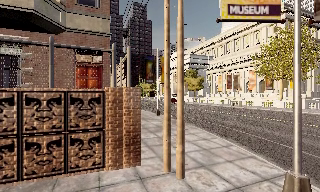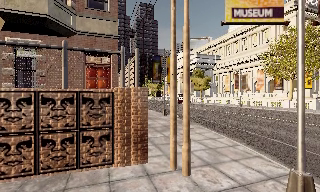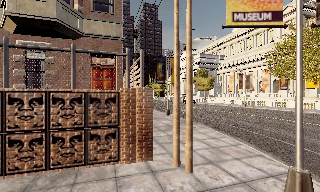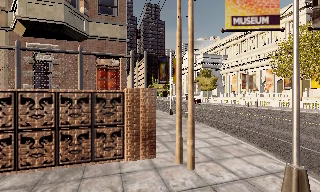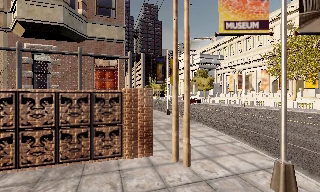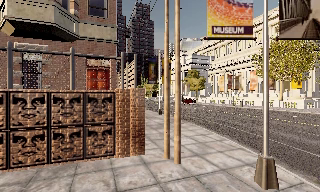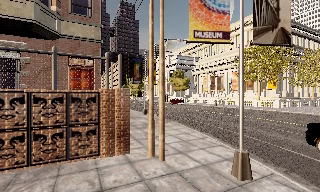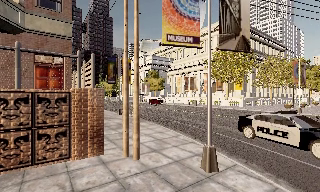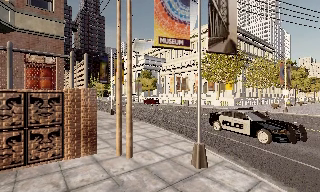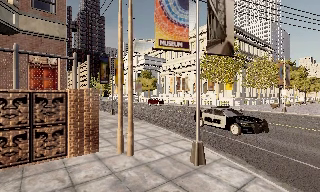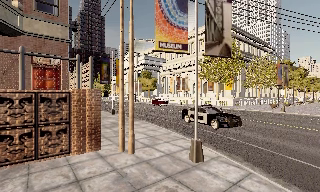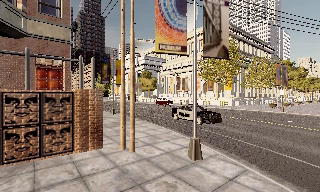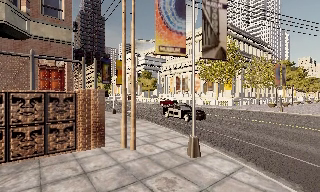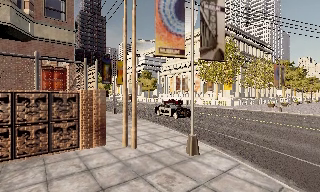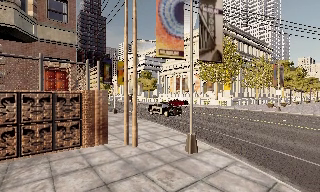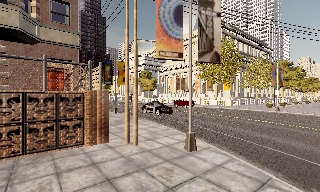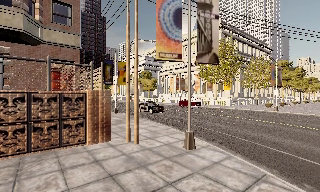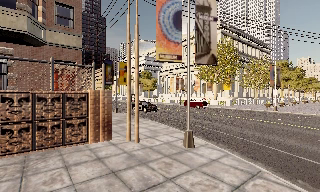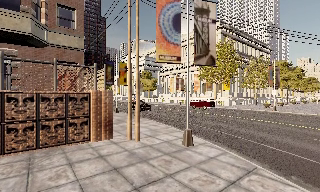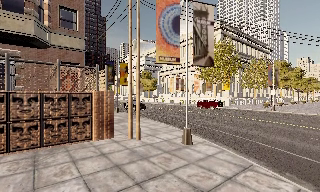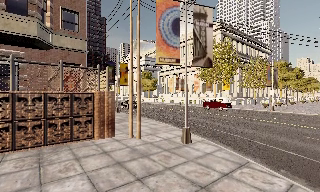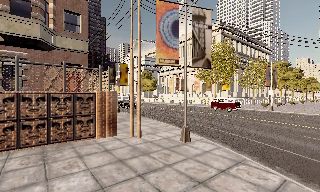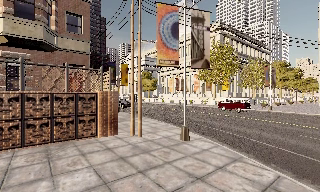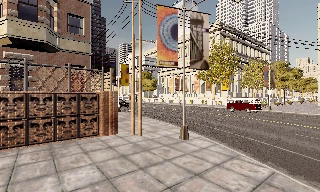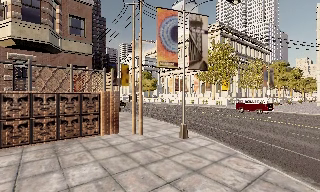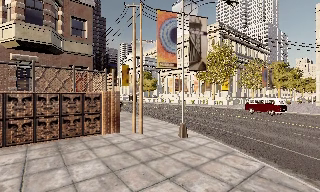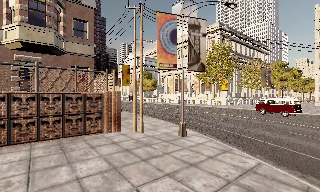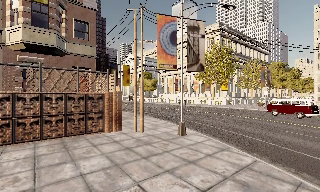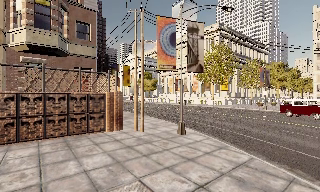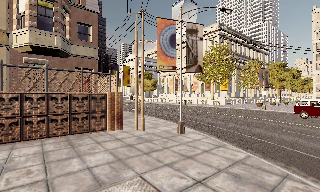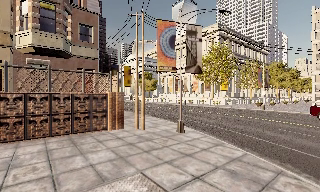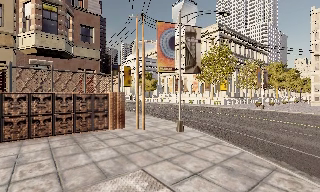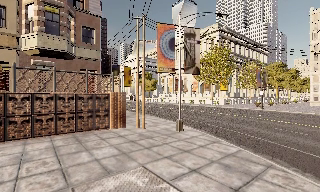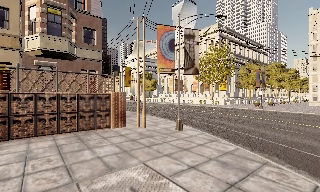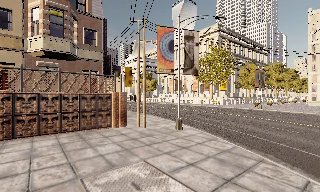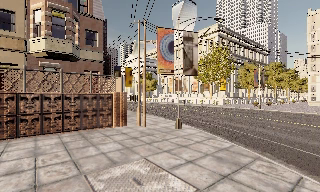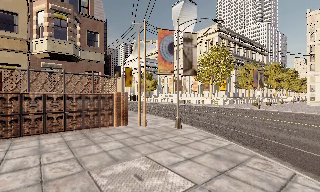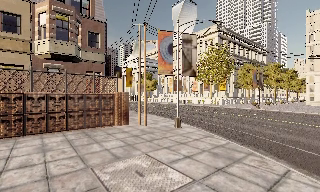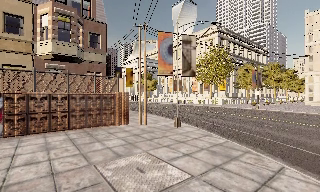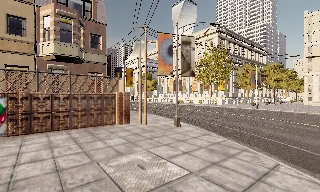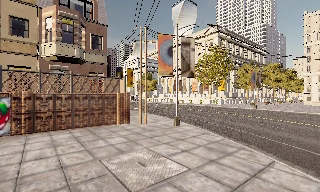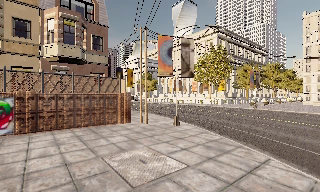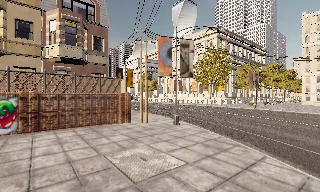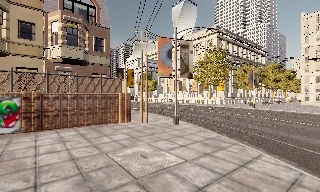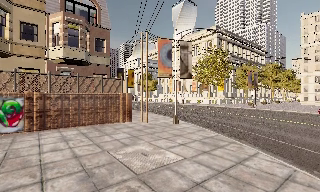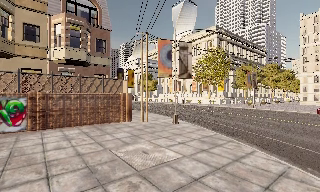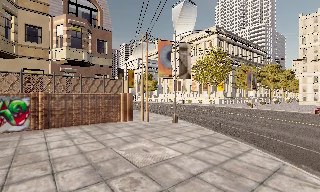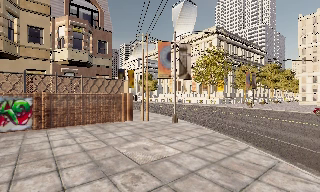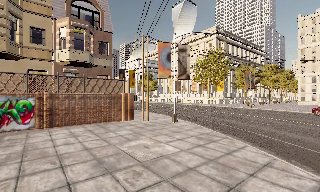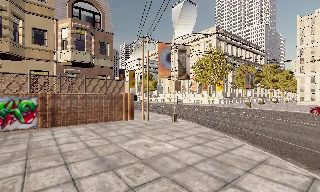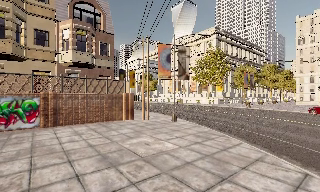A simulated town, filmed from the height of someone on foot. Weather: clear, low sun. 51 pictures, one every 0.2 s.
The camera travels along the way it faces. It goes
backward.
0.0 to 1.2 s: The camera travels backward, about 1 m, so what stands in front gets smaller.
1.2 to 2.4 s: The camera swings to its right by about 10 degrees, and the scene slides to the left. It travels backward, about 1 m, so what stands in front gets smaller.
2.4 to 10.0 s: The camera travels backward, about 8 m, so what stands in front gets smaller.
The film runs backward here.
